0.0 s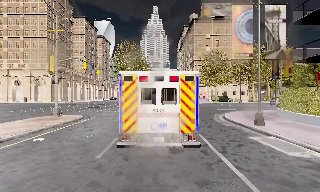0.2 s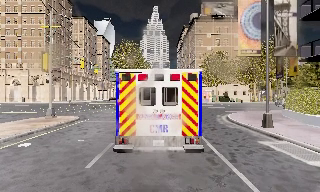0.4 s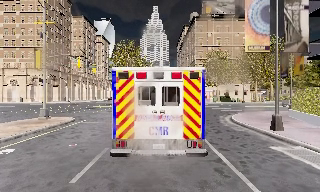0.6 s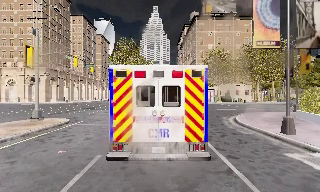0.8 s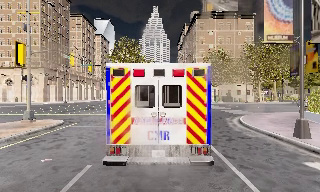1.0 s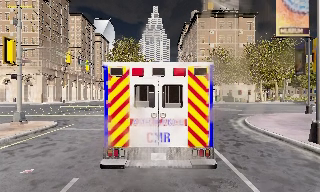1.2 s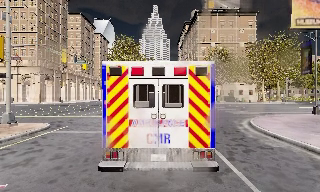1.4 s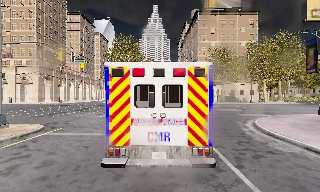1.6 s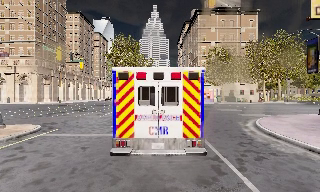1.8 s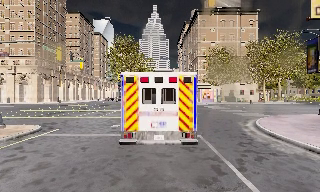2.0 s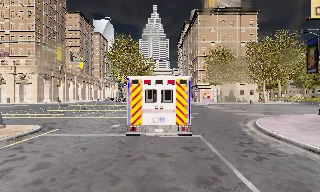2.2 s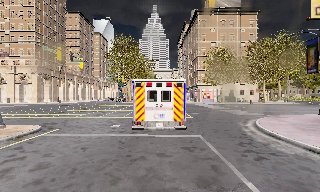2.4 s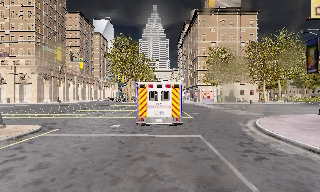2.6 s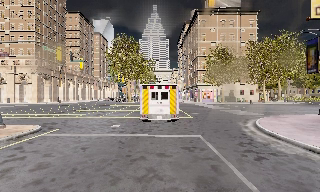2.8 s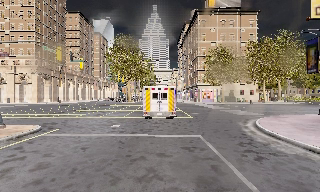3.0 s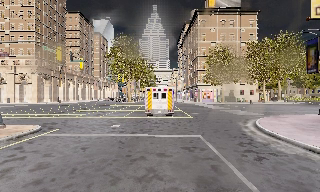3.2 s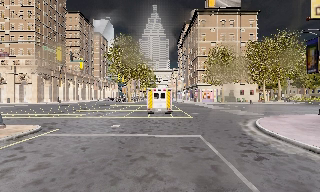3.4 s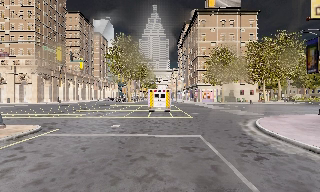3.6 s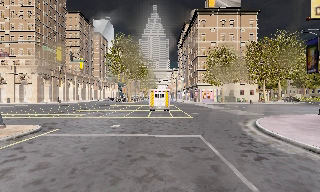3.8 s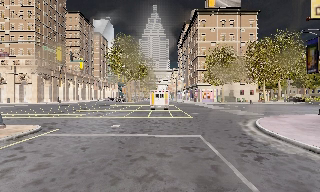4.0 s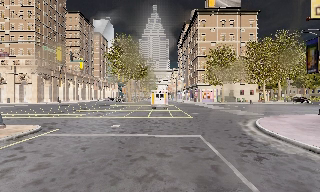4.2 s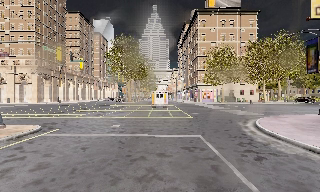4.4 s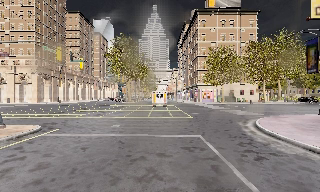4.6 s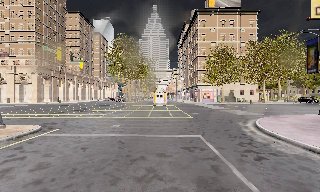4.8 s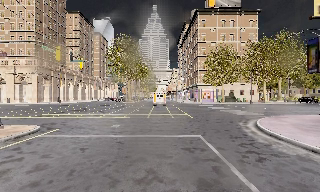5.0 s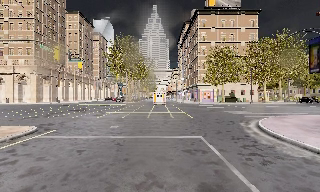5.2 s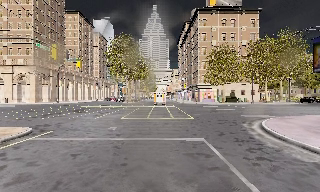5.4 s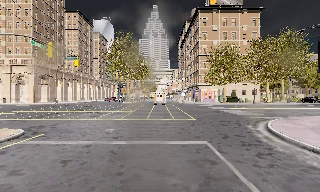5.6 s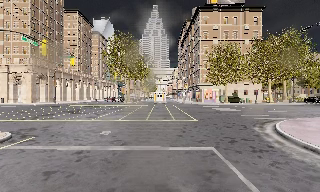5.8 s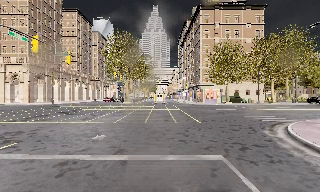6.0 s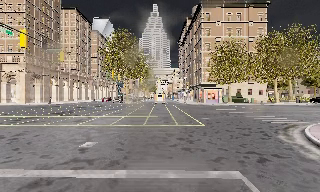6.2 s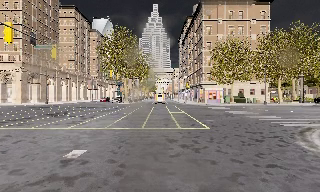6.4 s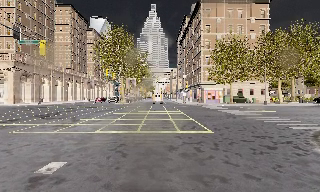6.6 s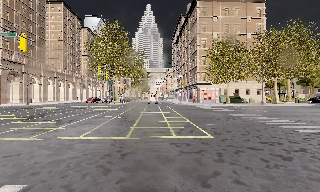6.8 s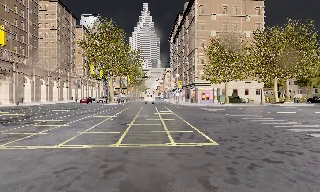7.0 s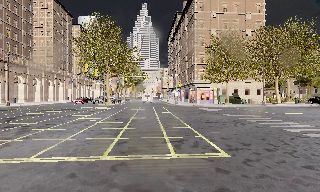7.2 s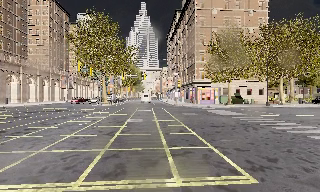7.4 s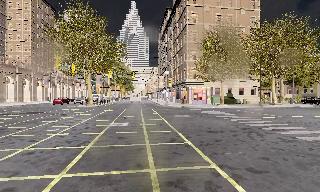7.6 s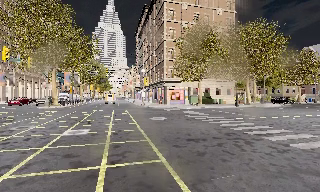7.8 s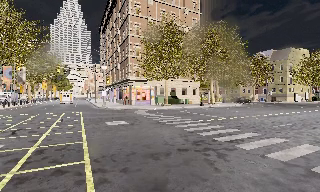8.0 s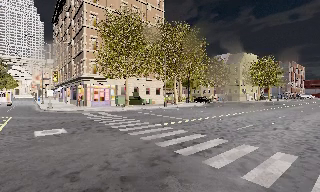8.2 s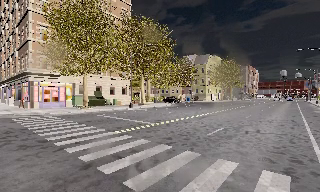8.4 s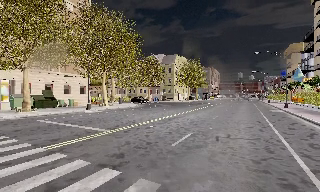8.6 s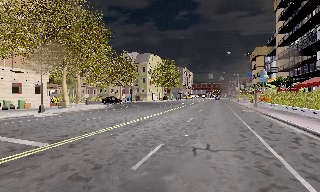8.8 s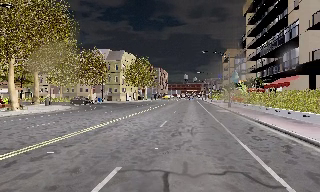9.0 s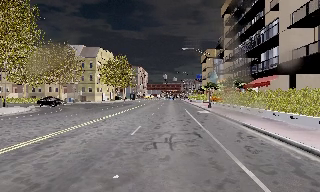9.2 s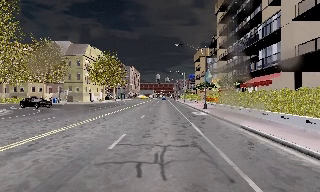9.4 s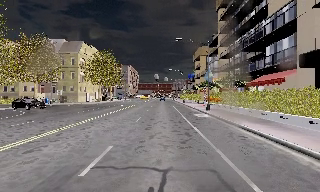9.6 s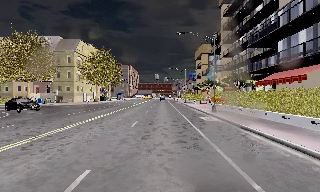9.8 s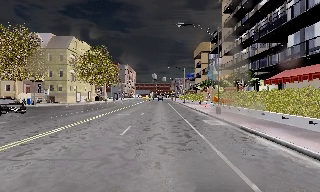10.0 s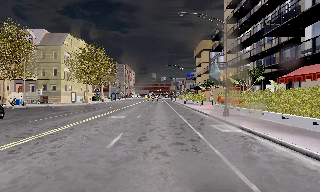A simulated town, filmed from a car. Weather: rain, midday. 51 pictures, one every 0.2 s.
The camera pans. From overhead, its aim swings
clockwise.
The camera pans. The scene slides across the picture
to the left.
0.0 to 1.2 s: The camera travels forward, about 4 m, so what stands in front looms larger.
1.2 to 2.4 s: The camera travels forward, about 0.5 m, so what stands in front looms larger. It loses speed.
2.4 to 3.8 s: The camera keeps its place and its aim.
3.8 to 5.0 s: The camera shifts only a little, or ends up much as it began.
5.0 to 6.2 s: The camera travels forward, about 4 m, so what stands in front looms larger. It gains speed.
6.2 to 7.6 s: The camera pans to its right, which is clockwise from overhead, by about 15 degrees. It travels forward, about 9 m, so what stands in front looms larger. It gains speed.
7.6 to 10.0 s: The camera pans to its right, which is clockwise from overhead, by about 75 degrees. It travels forward, about 20 m.
The film runs forward here.
